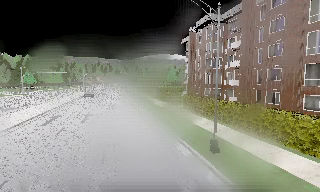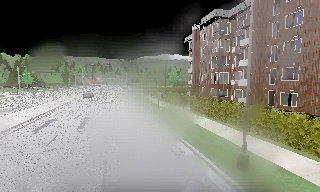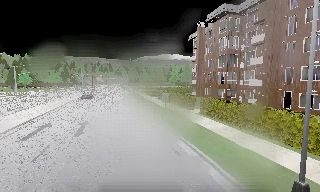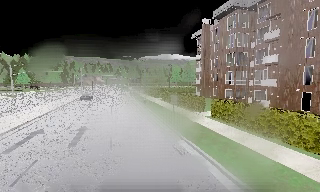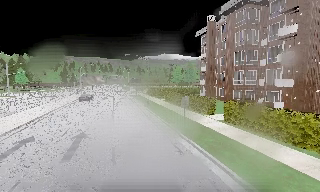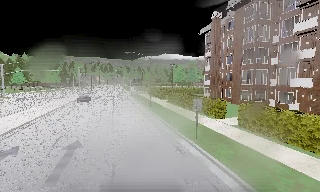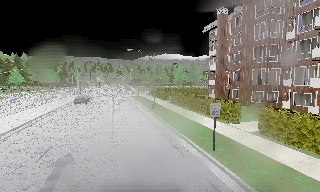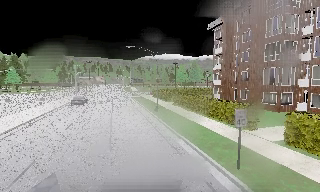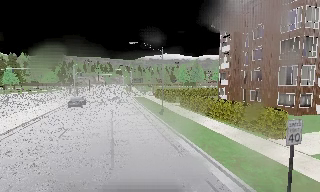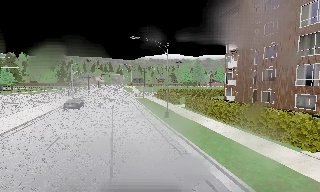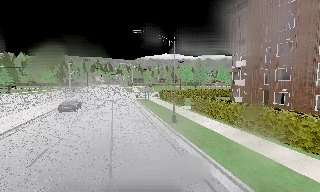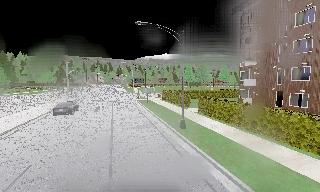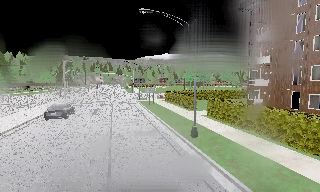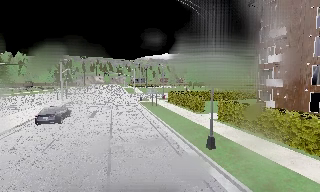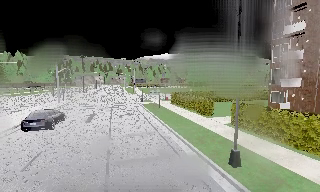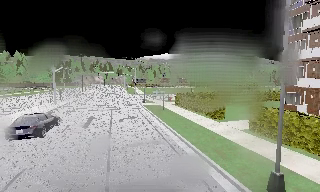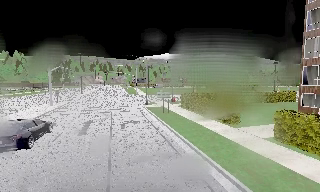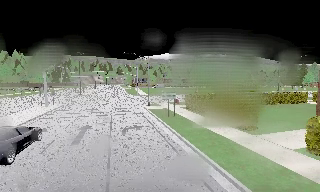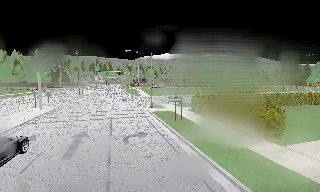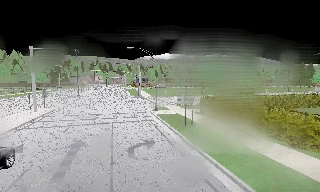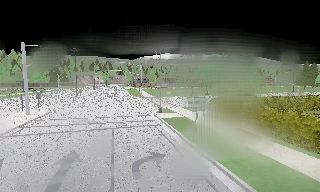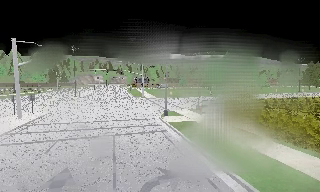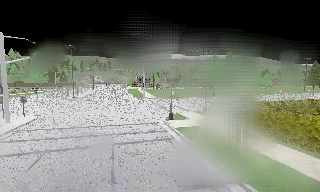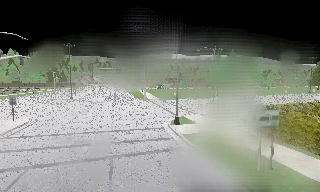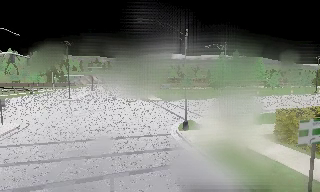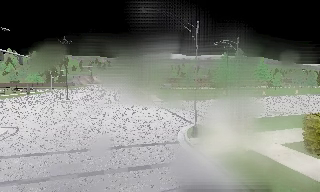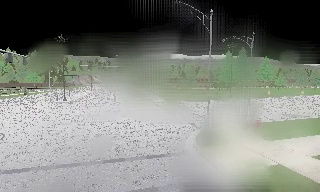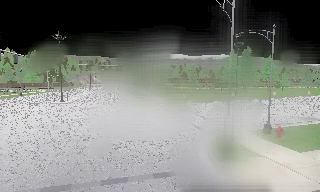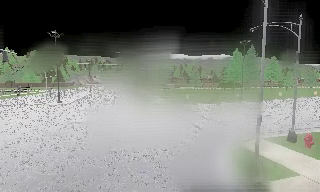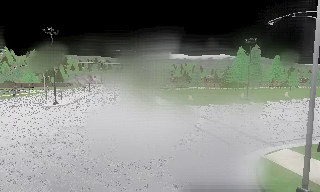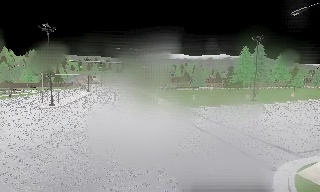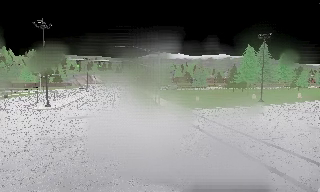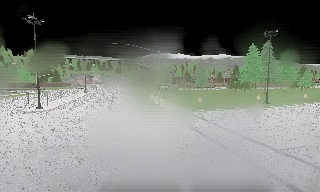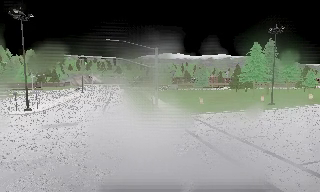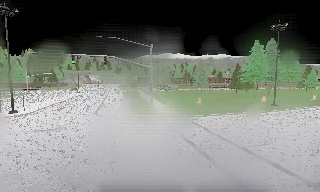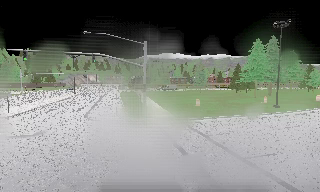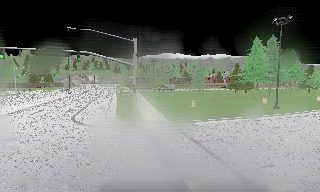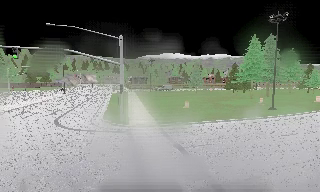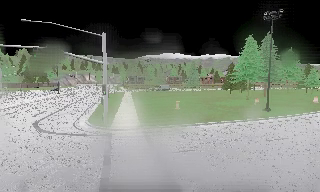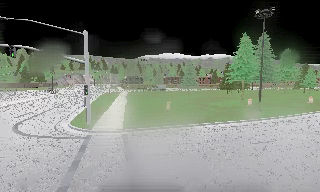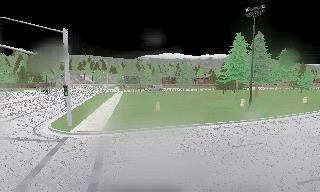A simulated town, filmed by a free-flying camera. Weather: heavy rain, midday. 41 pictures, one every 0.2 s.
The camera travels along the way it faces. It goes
forward.
0.0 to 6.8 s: The camera travels forward, about 60 m, so what stands in front looms larger.
6.8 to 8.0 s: The camera travels to its right and forward, about 8 m, so close, fixed things drift to the left.
The film runs forward here.
